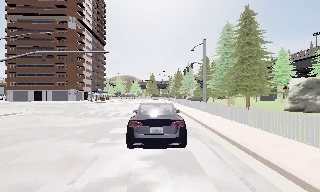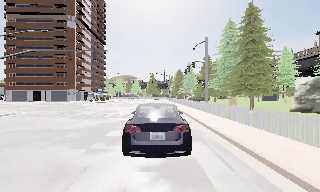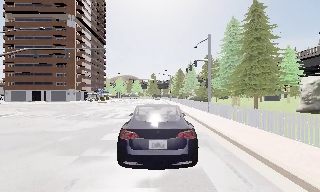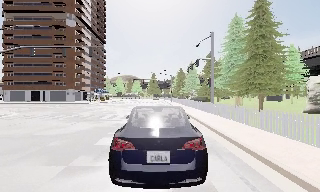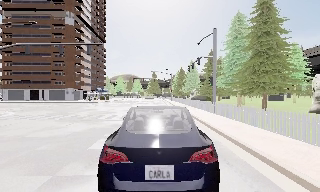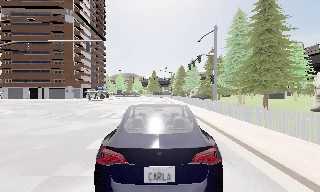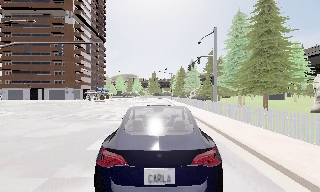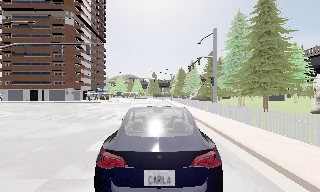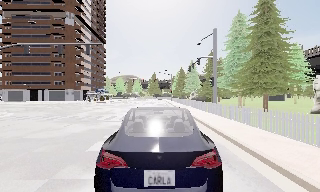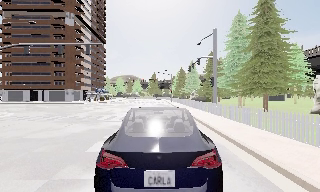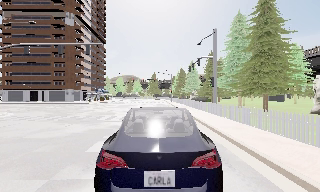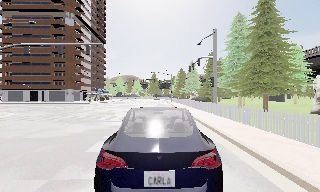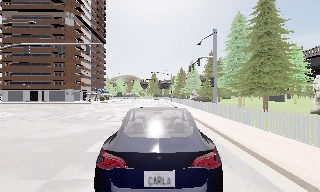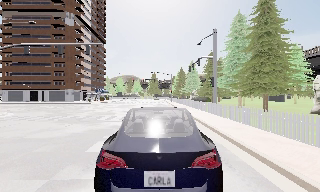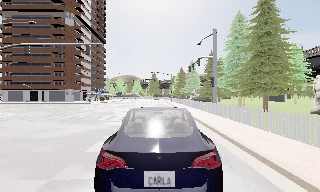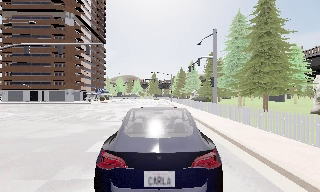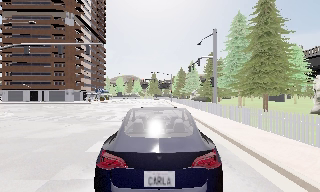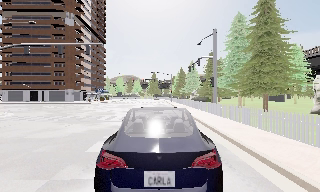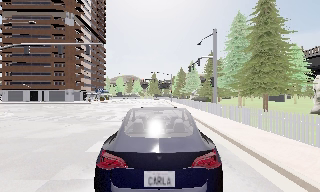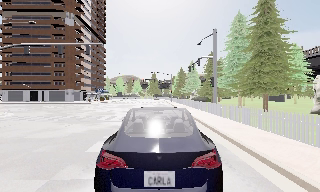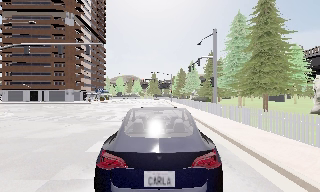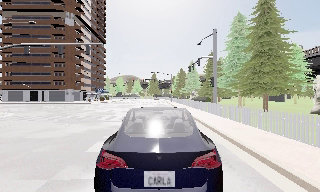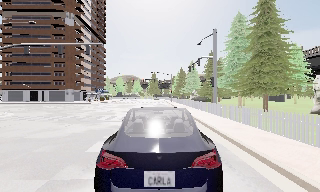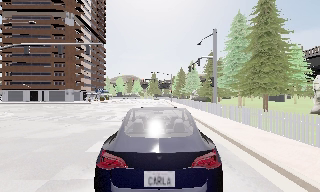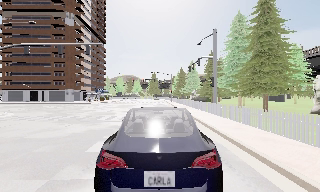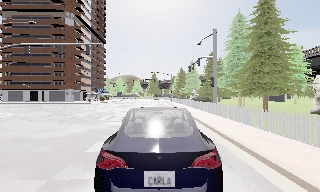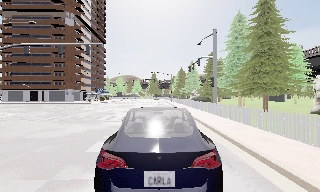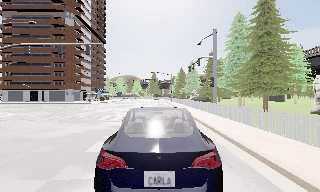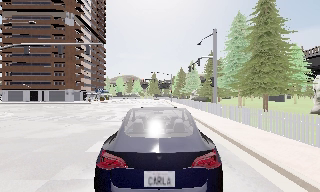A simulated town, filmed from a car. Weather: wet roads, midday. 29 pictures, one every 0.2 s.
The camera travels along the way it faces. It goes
forward.
0.0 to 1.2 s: The camera travels forward, about 2.5 m, so what stands in front looms larger. It loses speed.
1.2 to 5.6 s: The camera keeps its place and its aim.
The film runs forward here.
